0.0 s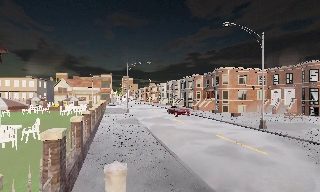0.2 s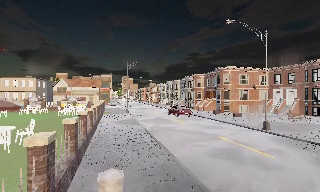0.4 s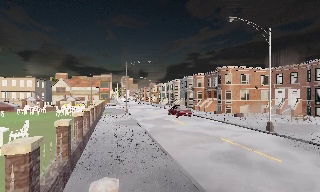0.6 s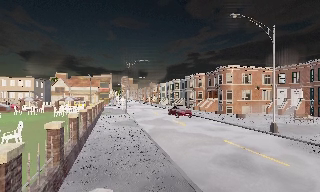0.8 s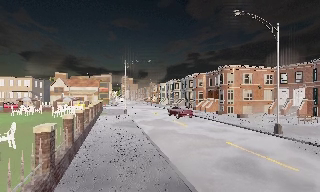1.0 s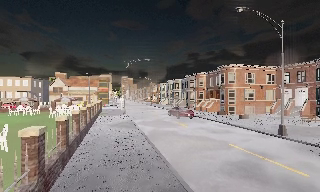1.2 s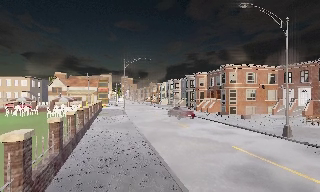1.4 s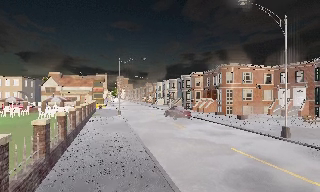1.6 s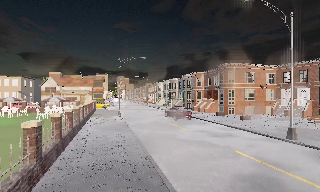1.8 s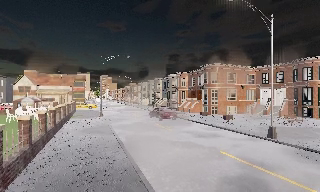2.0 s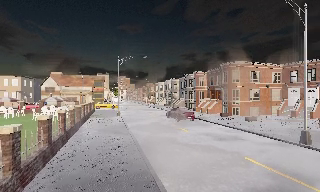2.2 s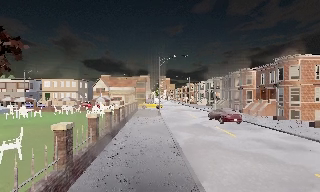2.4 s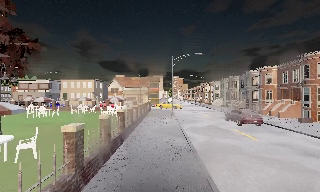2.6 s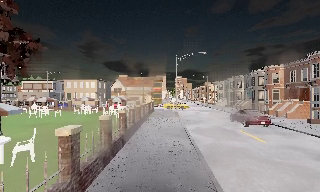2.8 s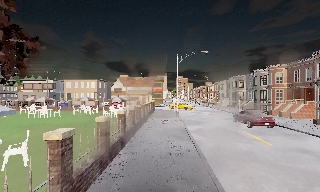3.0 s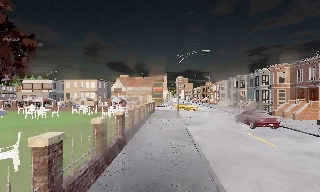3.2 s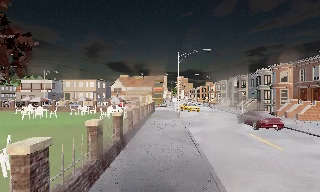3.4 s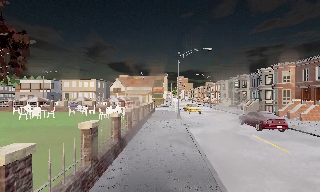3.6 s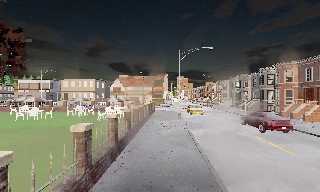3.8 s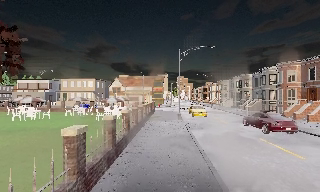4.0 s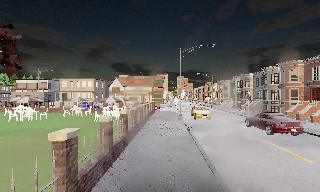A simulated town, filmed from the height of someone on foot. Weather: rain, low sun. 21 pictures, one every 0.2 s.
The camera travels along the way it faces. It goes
forward.
0.0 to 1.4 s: The camera travels forward, about 2.5 m, so what stands in front looms larger.
1.4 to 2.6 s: The scene slides to the right, as the camera pans about 20 degrees to its left. It travels forward, about 2.5 m, so what stands in front looms larger.
2.6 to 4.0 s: The camera travels forward, about 3 m, so what stands in front looms larger.
The film runs forward here.
